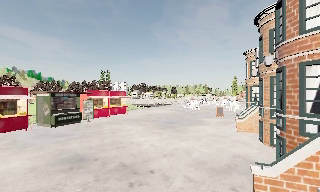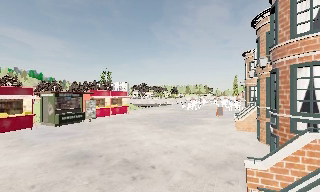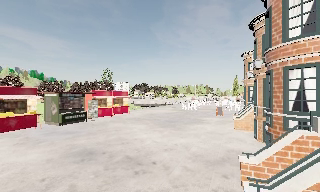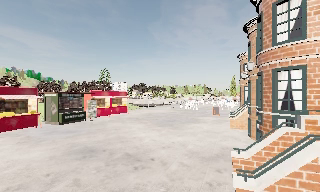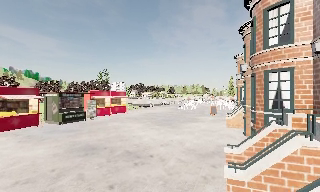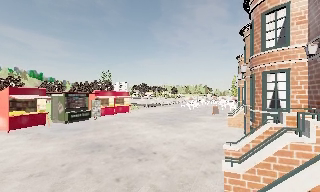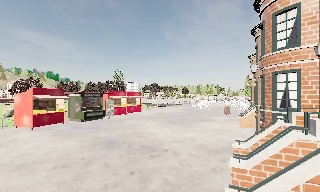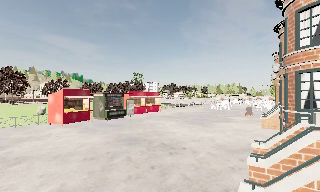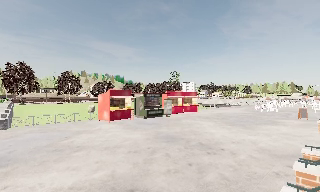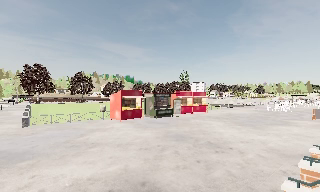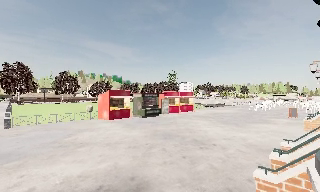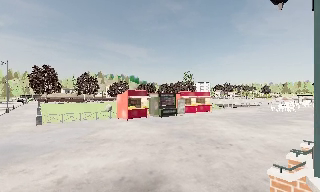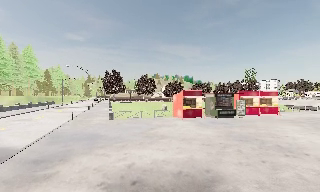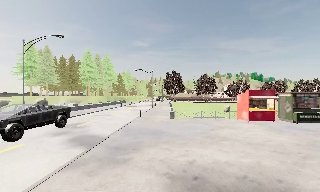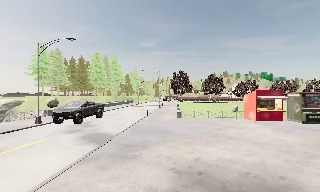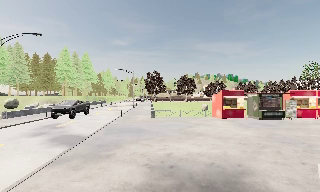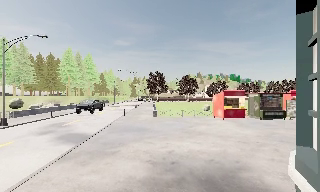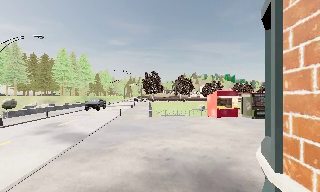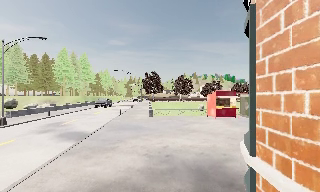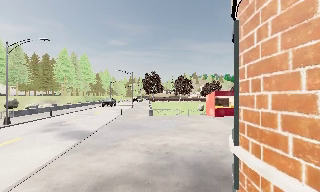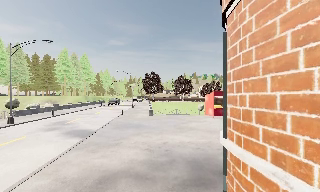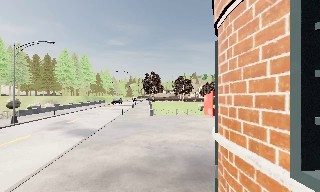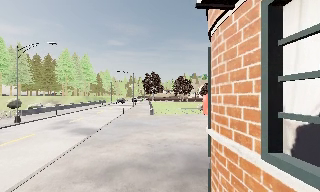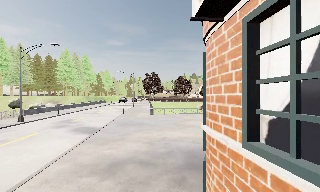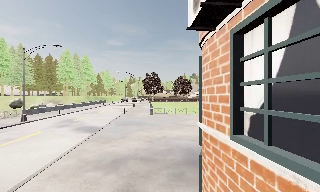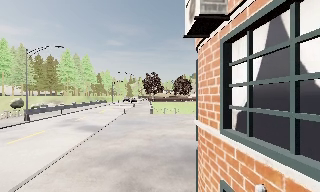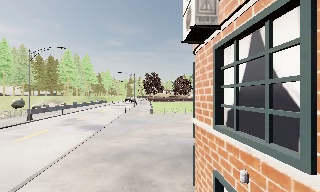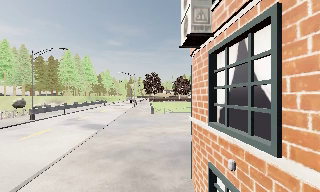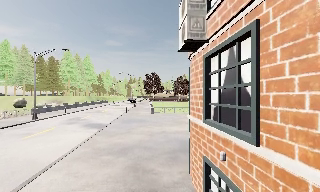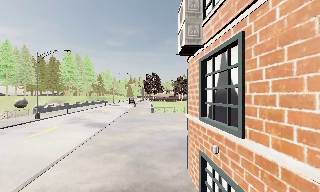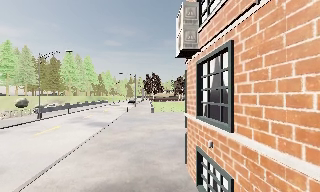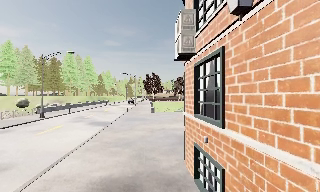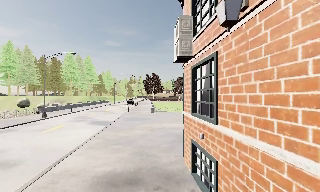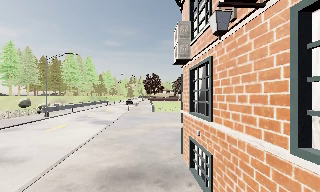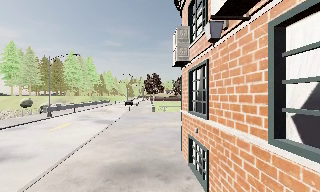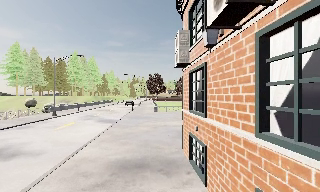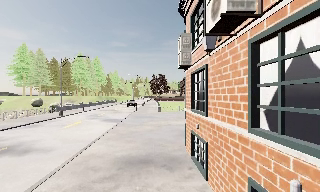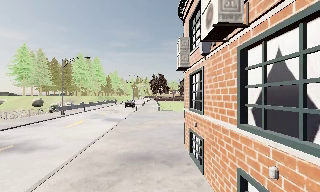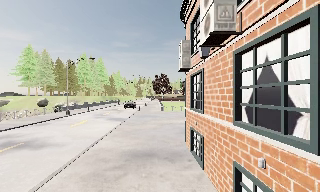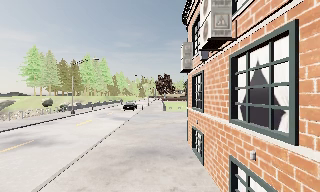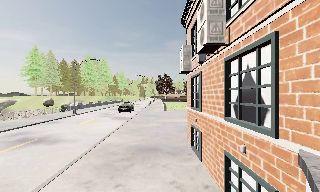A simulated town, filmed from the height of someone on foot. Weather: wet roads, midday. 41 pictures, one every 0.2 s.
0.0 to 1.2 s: The camera travels backward, about 2 m, so what stands in front gets smaller.
1.2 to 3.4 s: The camera swings to its left by about 55 degrees, and the scene slides to the right. It travels backward, about 4 m.
3.4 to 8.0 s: The camera travels backward, about 8 m, so what stands in front gets smaller.
The film runs backward here.
